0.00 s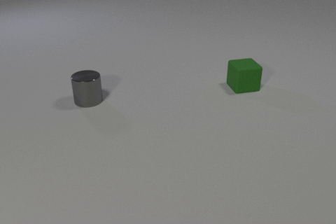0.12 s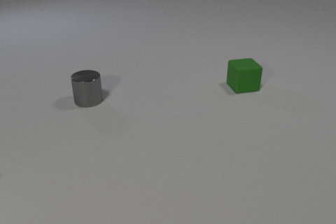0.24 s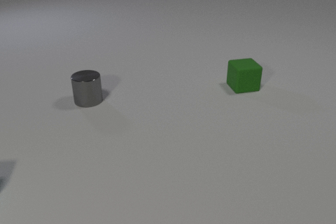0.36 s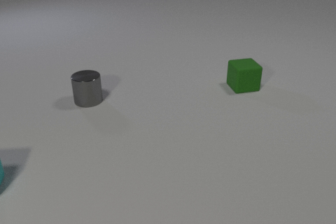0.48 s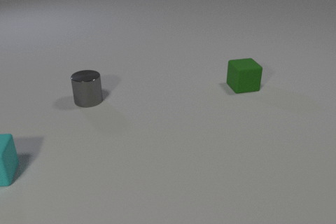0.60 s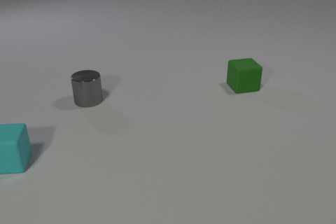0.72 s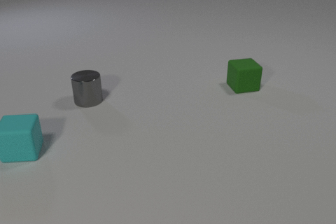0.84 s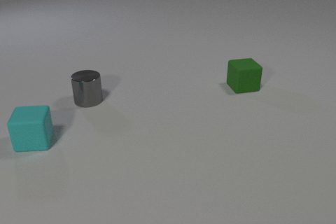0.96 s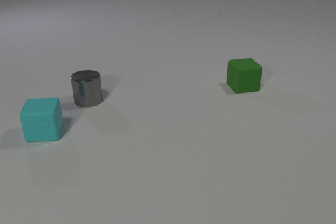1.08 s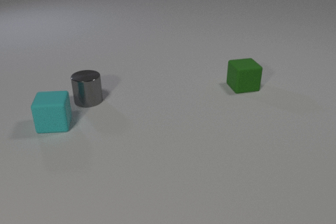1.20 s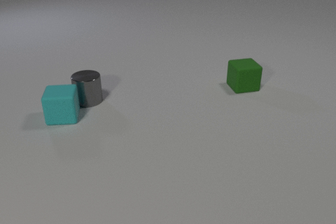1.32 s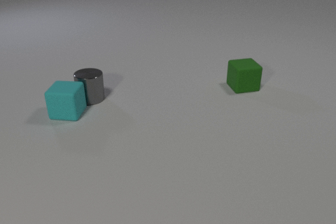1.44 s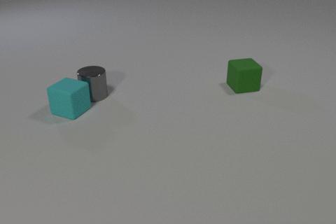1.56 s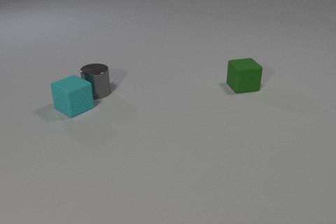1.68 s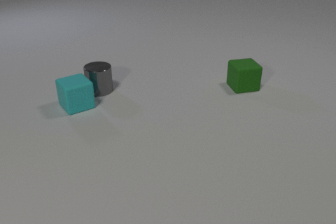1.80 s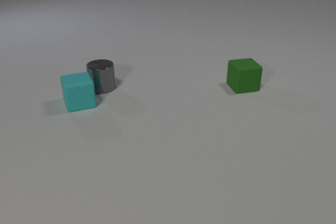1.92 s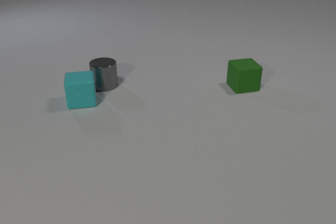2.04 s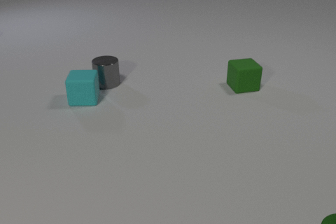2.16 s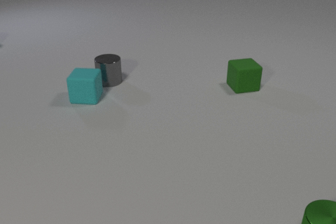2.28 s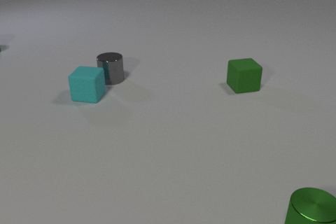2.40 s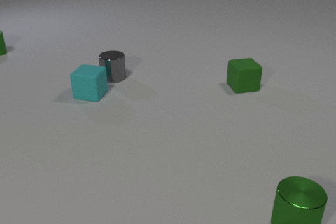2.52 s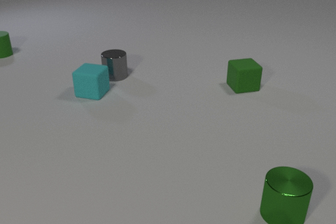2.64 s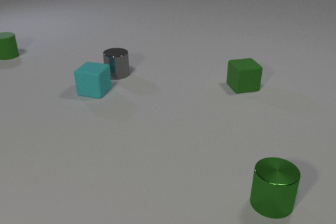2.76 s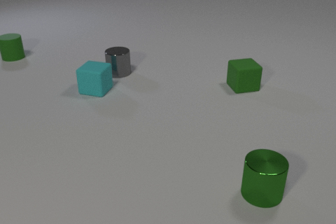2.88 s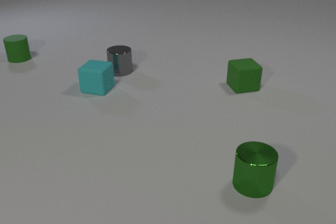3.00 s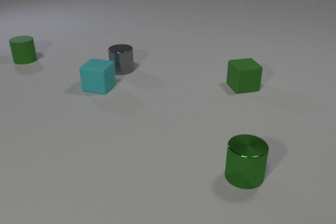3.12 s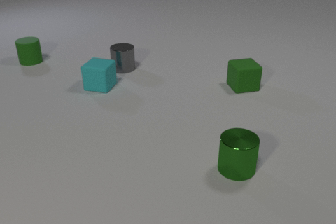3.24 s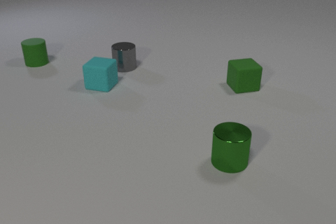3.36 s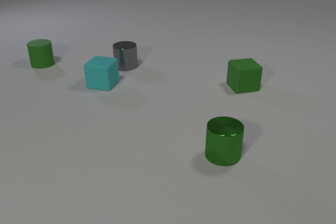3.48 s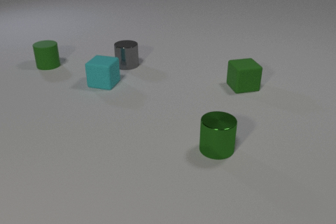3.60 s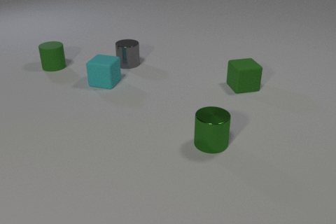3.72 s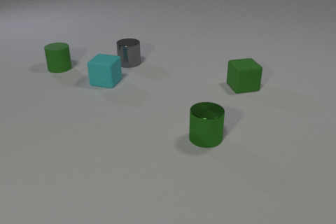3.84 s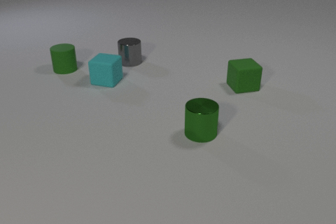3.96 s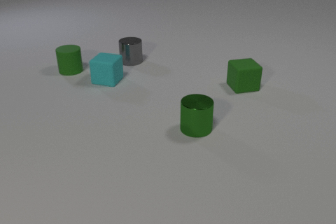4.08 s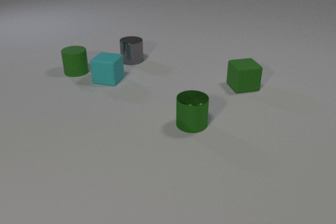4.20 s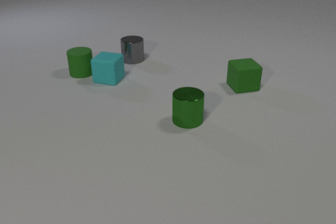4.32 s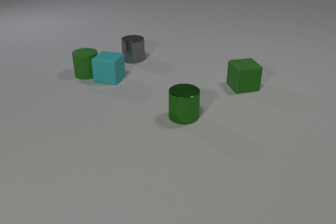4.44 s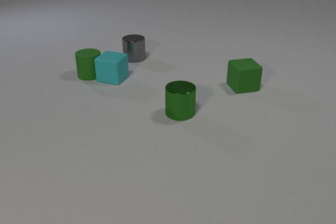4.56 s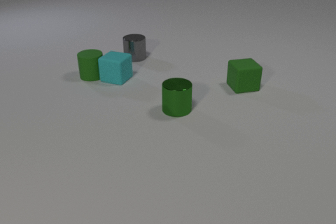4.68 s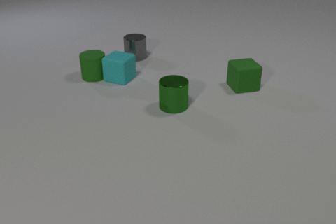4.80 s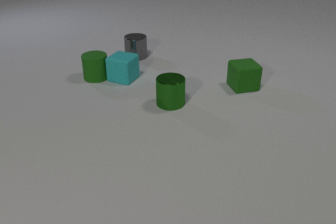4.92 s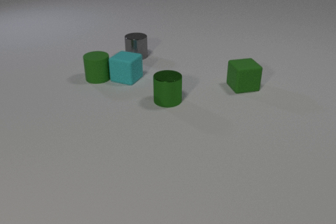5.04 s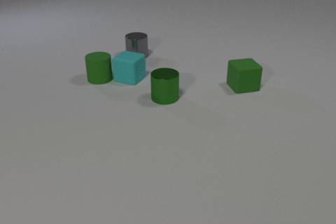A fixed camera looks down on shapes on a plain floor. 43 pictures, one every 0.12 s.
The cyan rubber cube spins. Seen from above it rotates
clockwise.
The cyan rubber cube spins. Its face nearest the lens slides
to the left.
0.00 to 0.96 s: The cyan rubber cube comes in at the left edge, slides away from the camera and to the right.
0.96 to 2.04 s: The cyan rubber cube slides away from the camera and to the right, spins clockwise seen from above by about 90 degrees, its near face sliding to the left. The gray metal cylinder slides away from the camera and to the right. The green metal cylinder comes in at the bottom edge. The cyan rubber cube and the gray metal cylinder collide.
2.04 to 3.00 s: The cyan rubber cube slides away from the camera and to the right. The gray metal cylinder slides away from the camera and to the right. The green rubber cylinder comes in at the left edge, slides toward the camera and to the right. The green metal cylinder slides away from the camera and to the left.
3.00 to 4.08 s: The cyan rubber cube slides away from the camera and to the right. The gray metal cylinder slides away from the camera and to the right. The green rubber cylinder slides to the right and toward the camera. The green metal cylinder slides away from the camera and to the left.
4.08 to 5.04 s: The cyan rubber cube slides to the right. The gray metal cylinder slides away from the camera and to the right. The green rubber cylinder slides to the right and toward the camera. The green metal cylinder slides away from the camera and to the left. The cyan rubber cube and the green rubber cylinder collide.
What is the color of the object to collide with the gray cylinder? cyan.
What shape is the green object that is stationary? cube.
How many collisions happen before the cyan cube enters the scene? 0.
